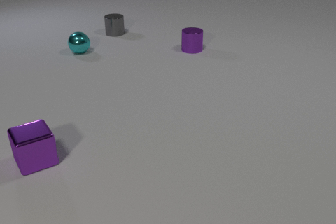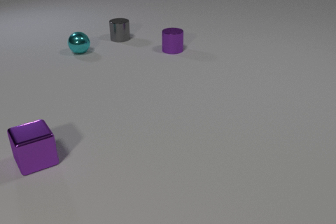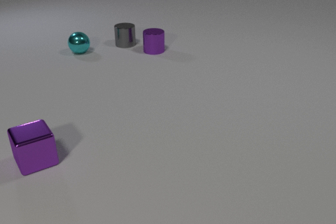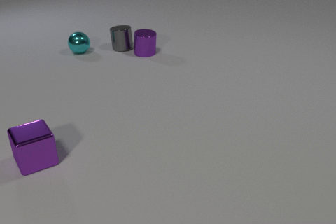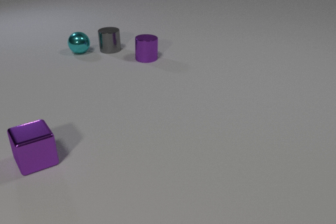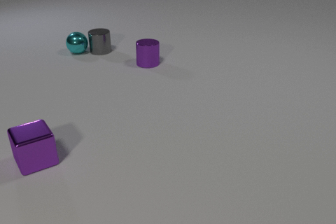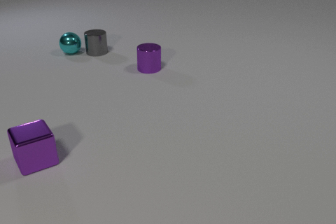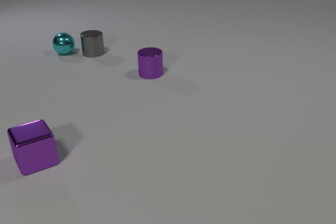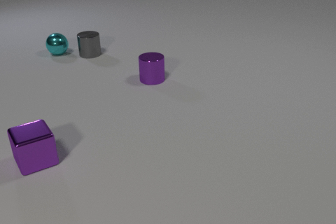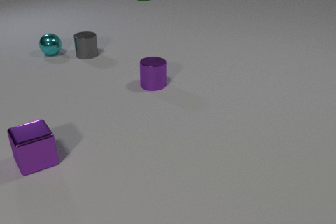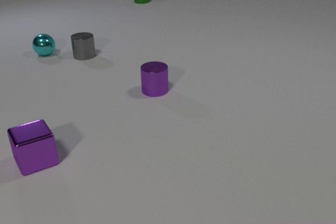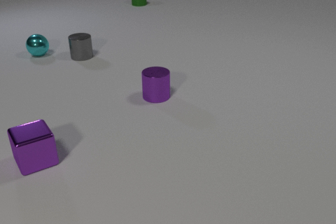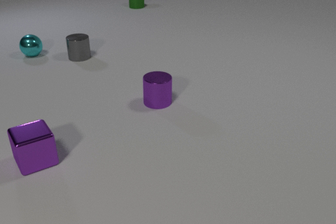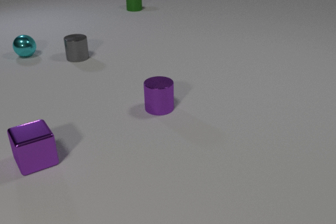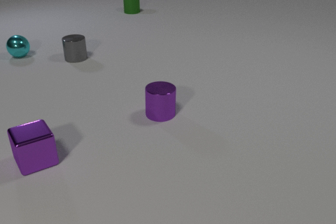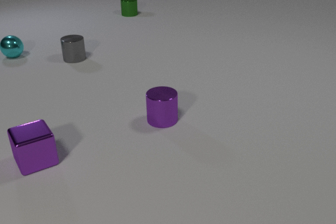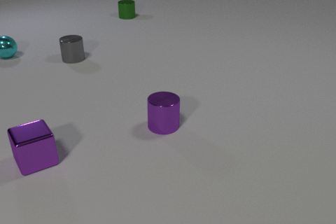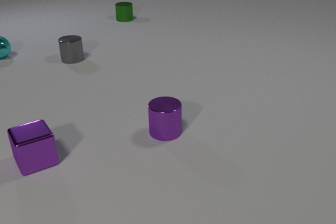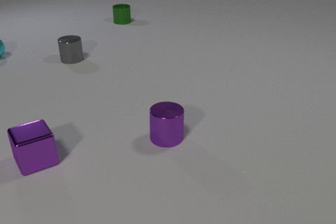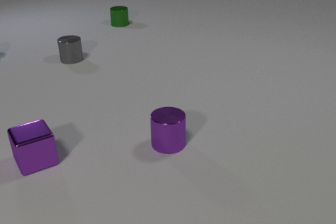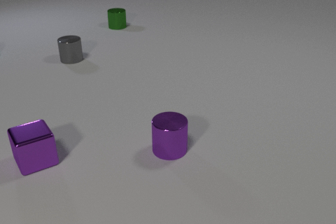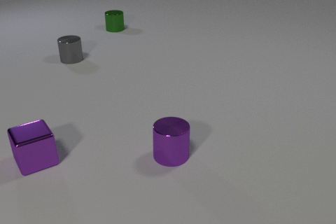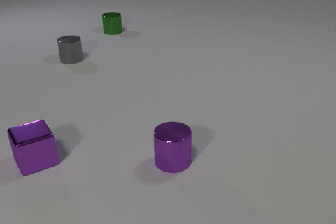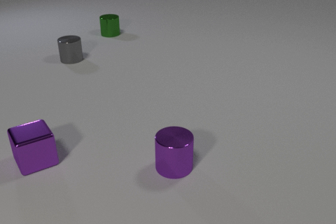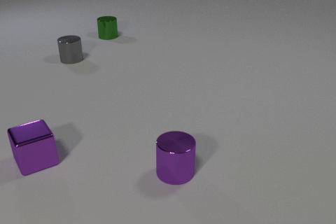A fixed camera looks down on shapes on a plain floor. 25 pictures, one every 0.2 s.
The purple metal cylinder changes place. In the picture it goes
toward the camera.
The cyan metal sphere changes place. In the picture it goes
to the left.
0.0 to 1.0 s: The gray metal cylinder slides toward the camera. The purple metal cylinder slides to the left and toward the camera. The gray metal cylinder and the purple metal cylinder collide. The gray metal cylinder and the cyan metal sphere collide.
1.0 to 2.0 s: The gray metal cylinder slides to the left and toward the camera. The purple metal cylinder slides toward the camera. The cyan metal sphere rolls to the left. The green metal cylinder comes in at the top edge, slides toward the camera.
2.0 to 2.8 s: The gray metal cylinder slides to the left and toward the camera. The purple metal cylinder slides toward the camera. The cyan metal sphere rolls to the left. The green metal cylinder slides toward the camera.
2.8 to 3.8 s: The purple metal cylinder slides toward the camera. The cyan metal sphere rolls to the left, leaves at the left edge. The green metal cylinder slides toward the camera.
3.8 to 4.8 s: The purple metal cylinder slides toward the camera. The green metal cylinder slides toward the camera.
How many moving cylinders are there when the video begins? 2.
How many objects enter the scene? 1.
What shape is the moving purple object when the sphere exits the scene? cylinder.
